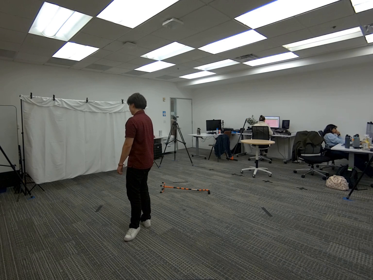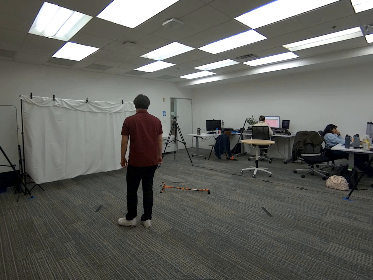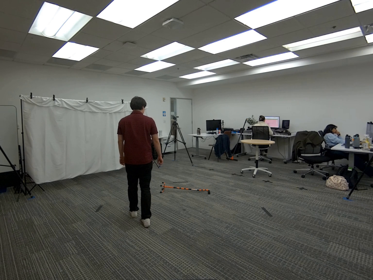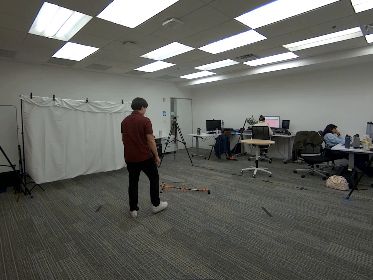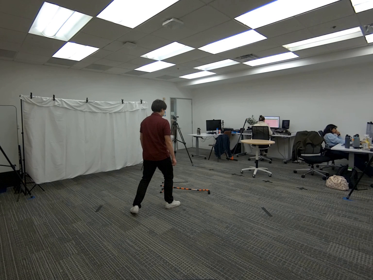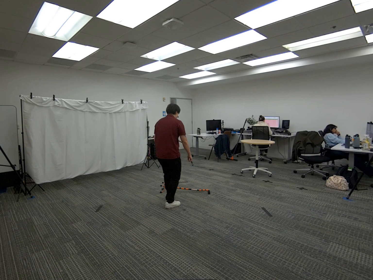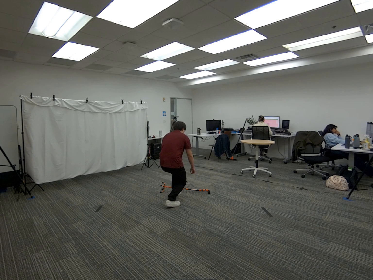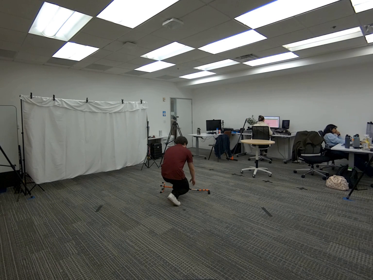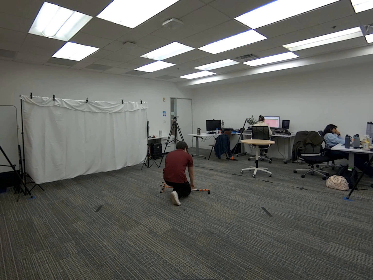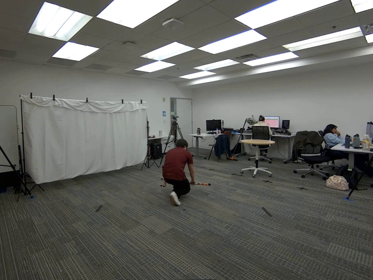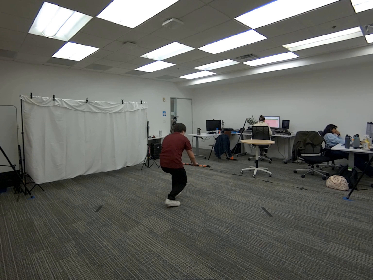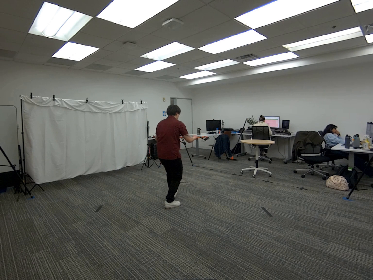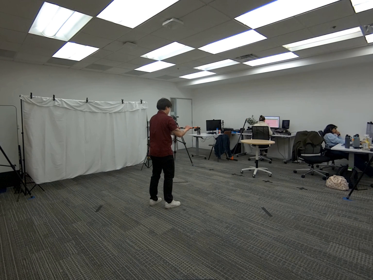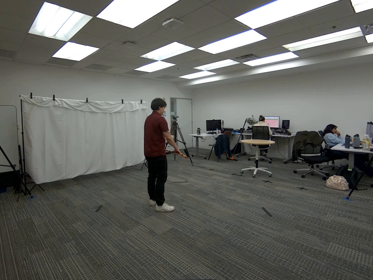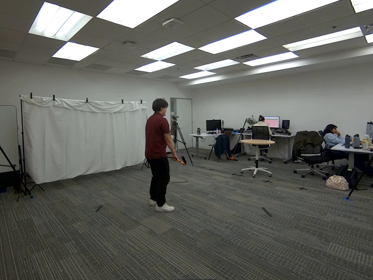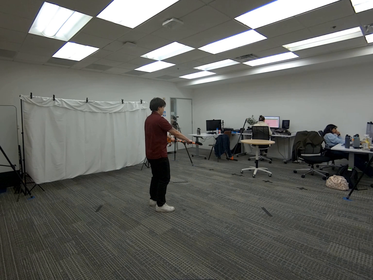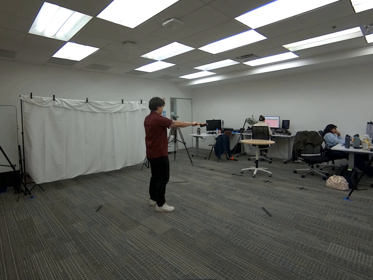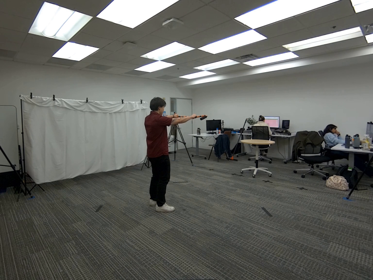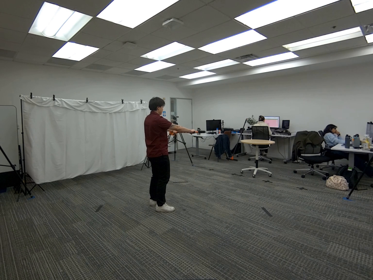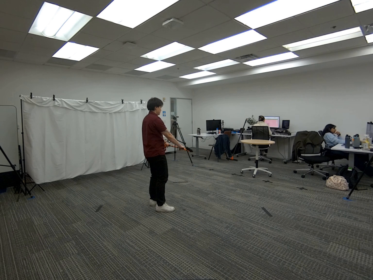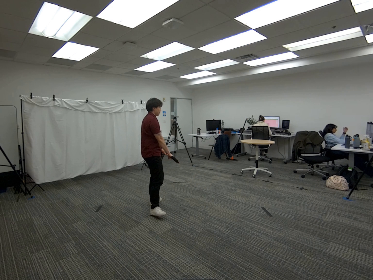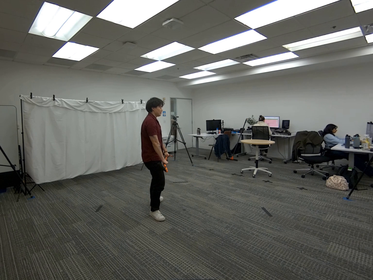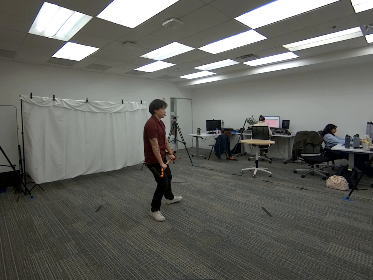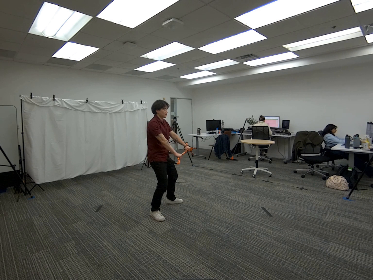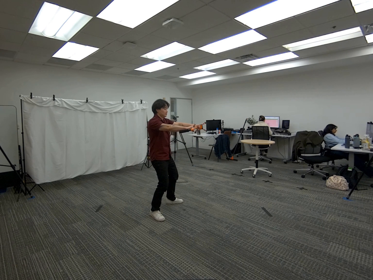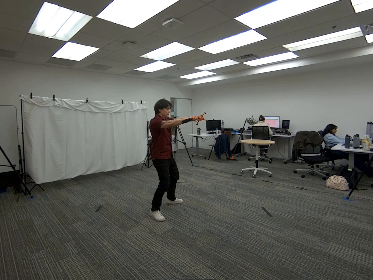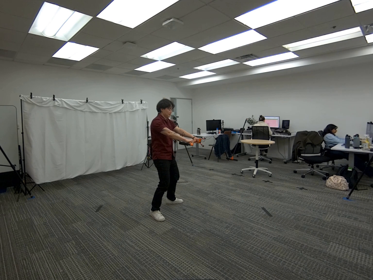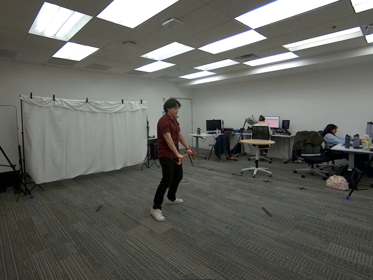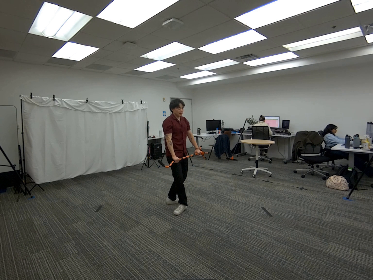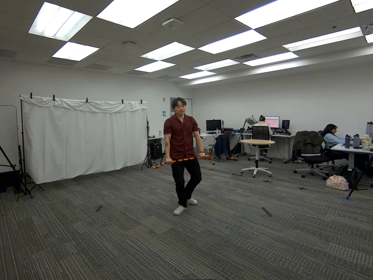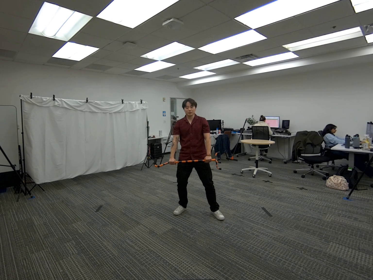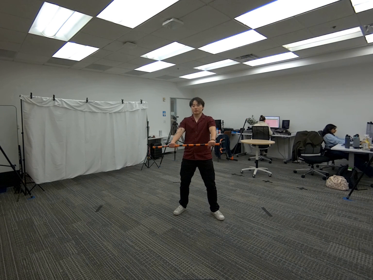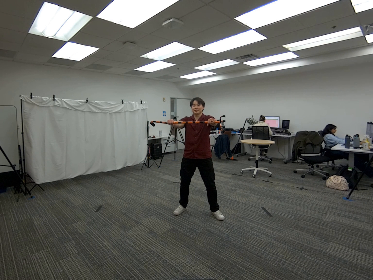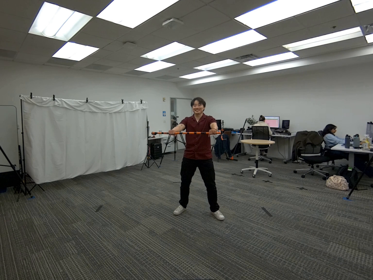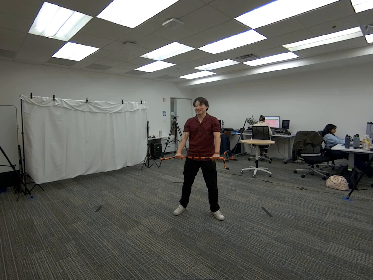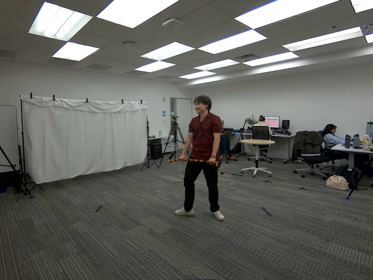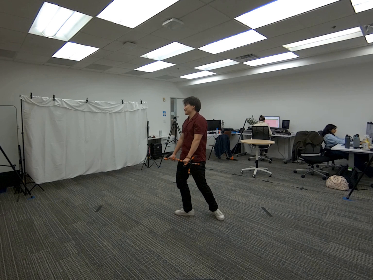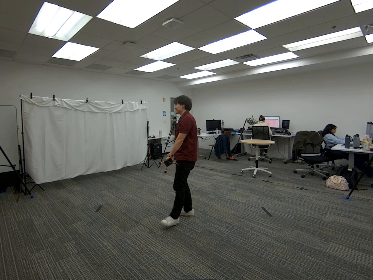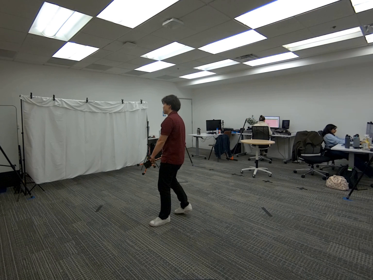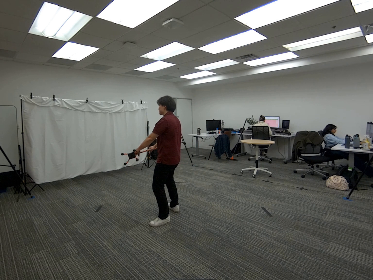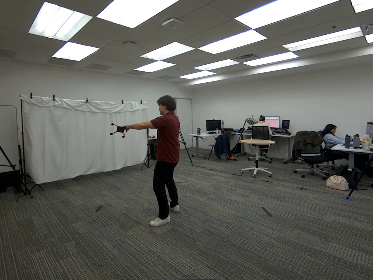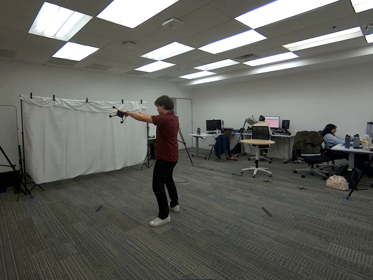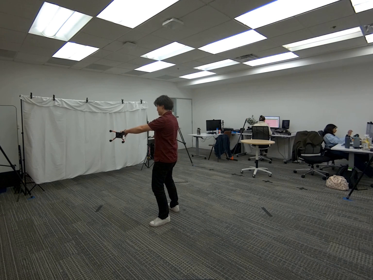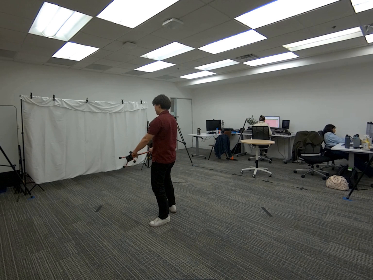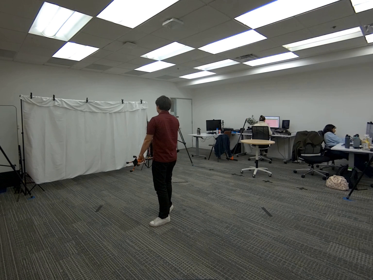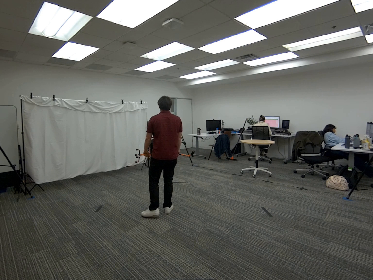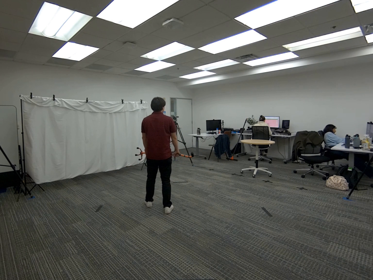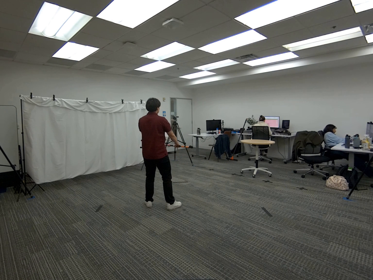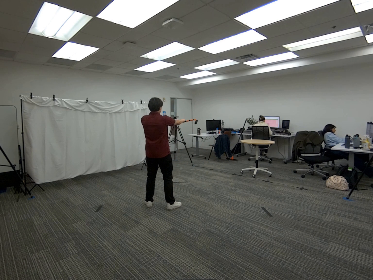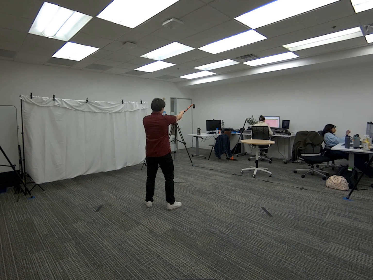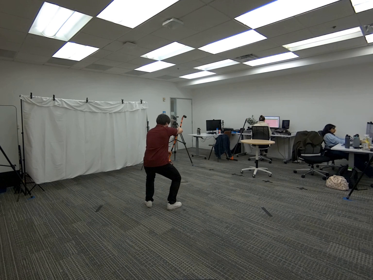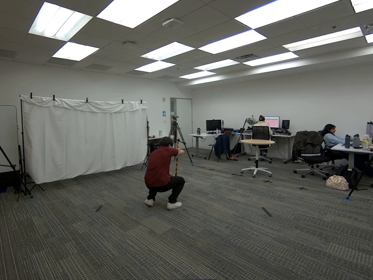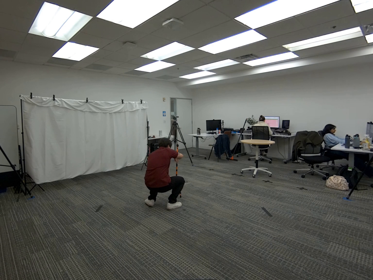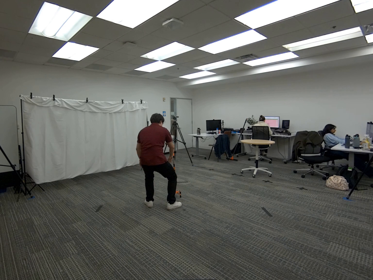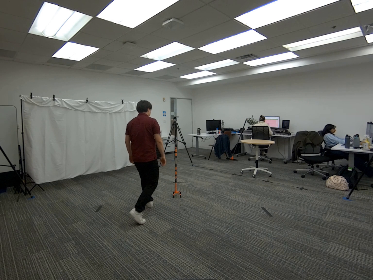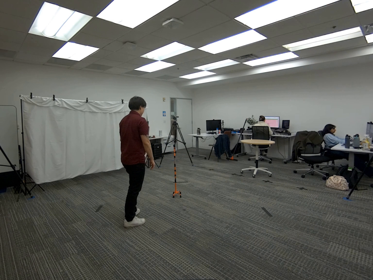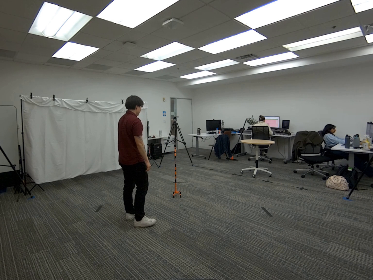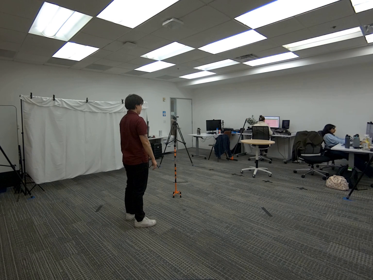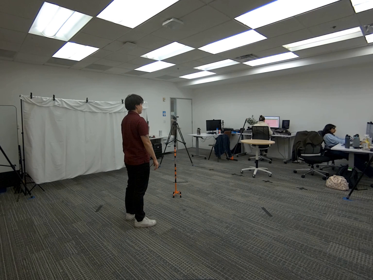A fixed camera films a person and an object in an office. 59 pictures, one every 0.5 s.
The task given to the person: Walk over to the cane and grasp the cane using both hands so that the cane is horizontal from you. extend the cane infront of you and slowly perform some arm raises with the cane. Place the cane on the ground when complete.
